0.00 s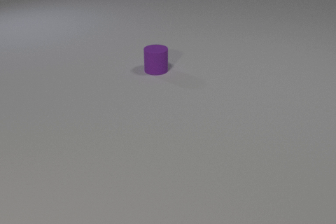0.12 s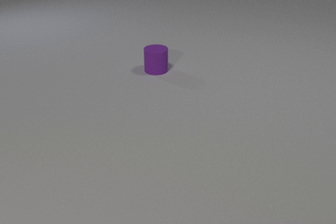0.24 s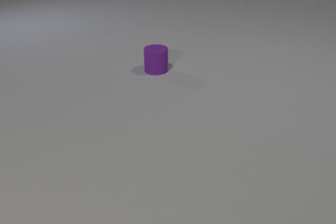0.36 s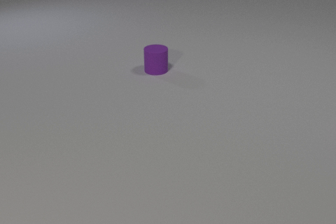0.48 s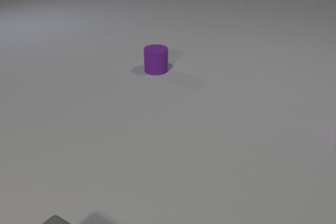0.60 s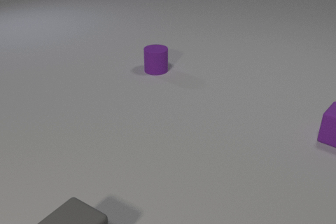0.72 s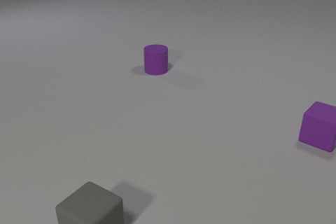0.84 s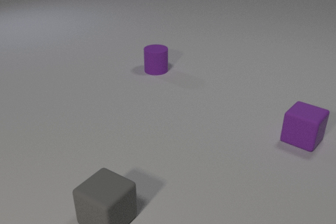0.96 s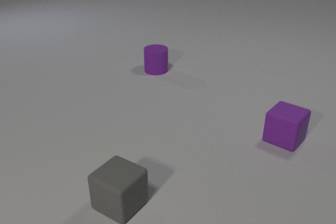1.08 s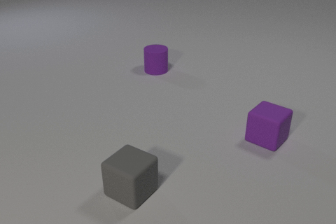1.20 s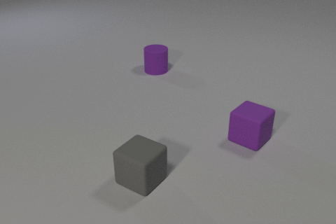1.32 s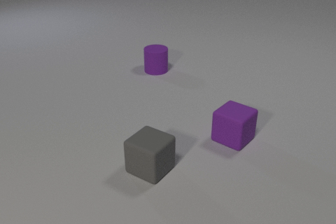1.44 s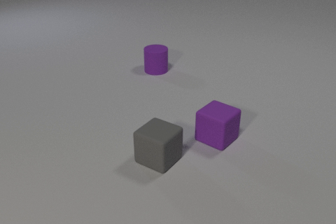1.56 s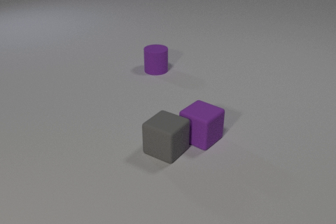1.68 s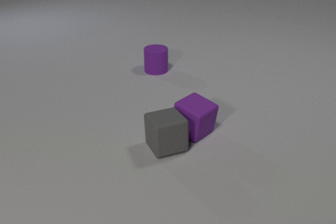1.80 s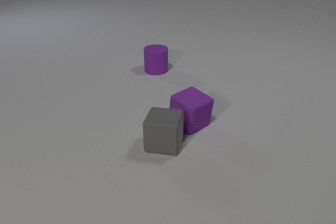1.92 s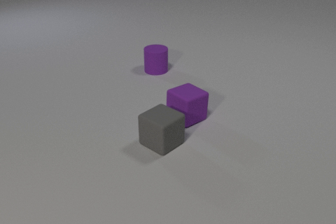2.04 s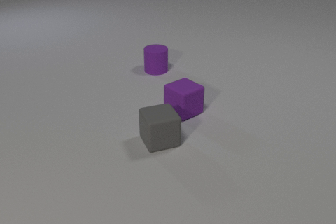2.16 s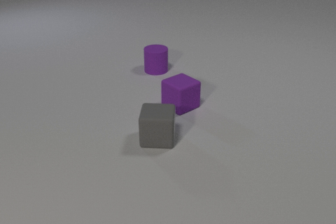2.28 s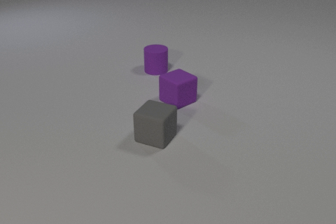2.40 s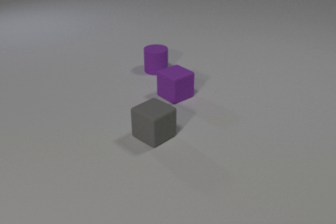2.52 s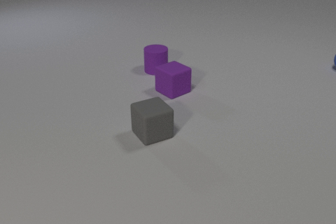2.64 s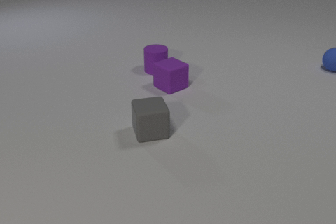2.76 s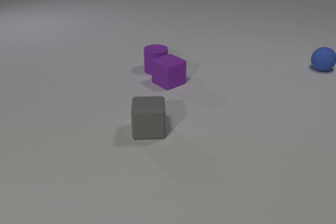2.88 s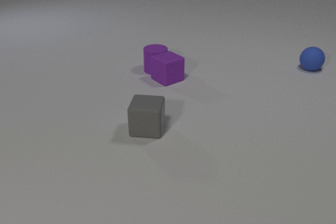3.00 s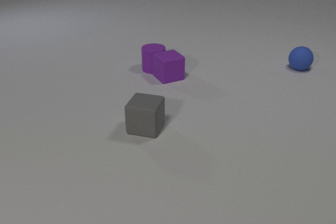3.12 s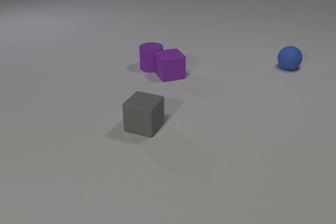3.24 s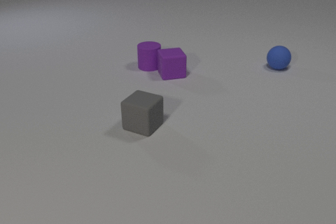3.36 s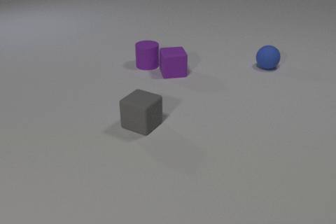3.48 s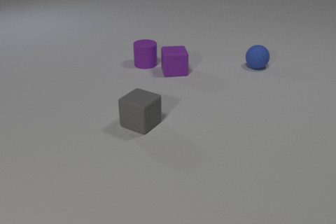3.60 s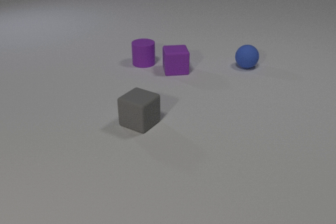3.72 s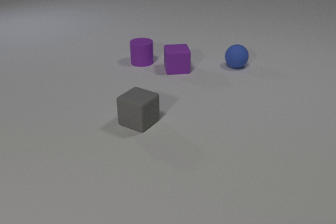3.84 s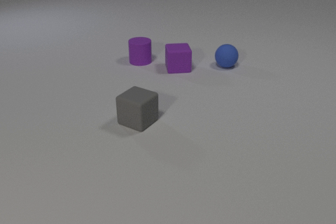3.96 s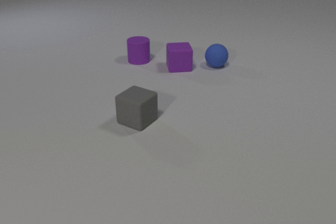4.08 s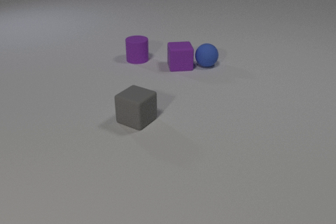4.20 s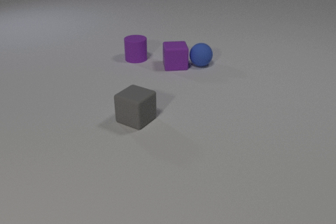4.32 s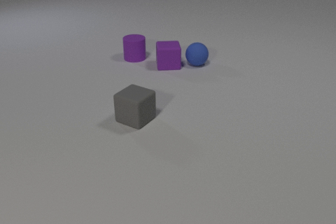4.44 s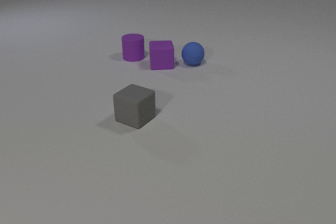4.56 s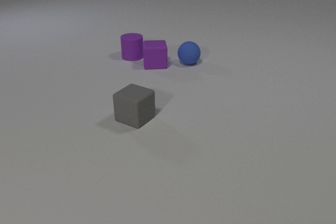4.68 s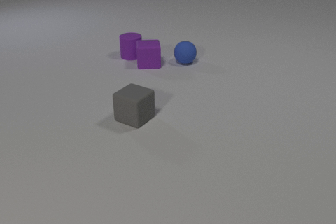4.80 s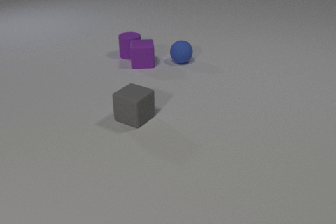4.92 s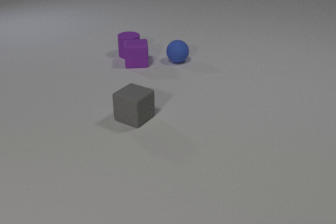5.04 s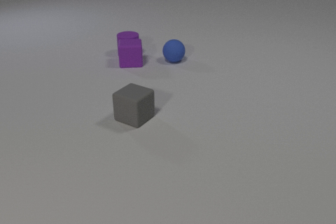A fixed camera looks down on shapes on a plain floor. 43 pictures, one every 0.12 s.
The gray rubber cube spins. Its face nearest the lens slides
to the left.
The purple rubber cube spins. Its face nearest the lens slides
to the left.
0.00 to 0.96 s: The gray rubber cube comes in at the bottom edge, slides away from the camera and to the right. The purple rubber cube comes in at the right edge, slides to the left.
0.96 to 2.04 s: The gray rubber cube slides away from the camera and to the right, spins clockwise seen from above by about 120 degrees, its near face sliding to the left. The purple rubber cube slides to the left. The gray rubber cube and the purple rubber cube collide.
2.04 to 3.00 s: The gray rubber cube slides away from the camera and to the left, spins so that its near face slides to the left, clockwise seen from above. The purple rubber cube slides away from the camera. The blue rubber sphere comes in at the right edge, rolls to the left. The purple rubber cube and the purple rubber cylinder collide.
3.00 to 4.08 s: The gray rubber cube slides away from the camera and to the left. The purple rubber cube slides away from the camera and to the right. The purple rubber cylinder slides away from the camera and to the left. The blue rubber sphere rolls to the left.
4.08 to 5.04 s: The purple rubber cube slides to the left. The purple rubber cylinder slides away from the camera and to the left. The blue rubber sphere rolls to the left. The purple rubber cube and the blue rubber sphere collide.
How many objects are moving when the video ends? 3.
Are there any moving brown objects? no.
What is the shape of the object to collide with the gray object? cube.
